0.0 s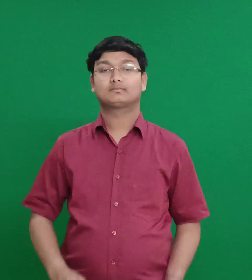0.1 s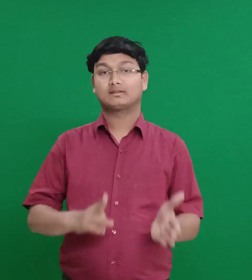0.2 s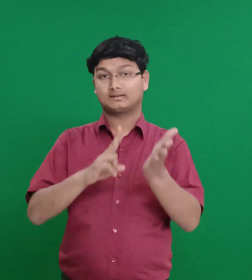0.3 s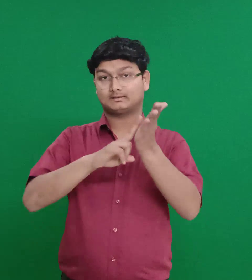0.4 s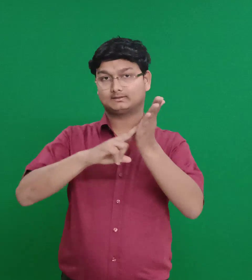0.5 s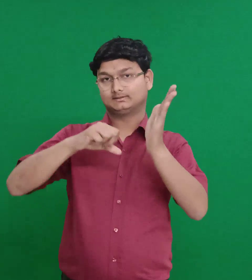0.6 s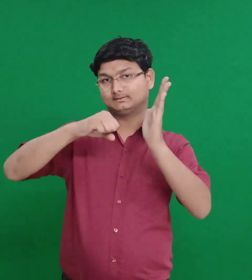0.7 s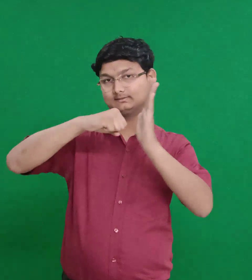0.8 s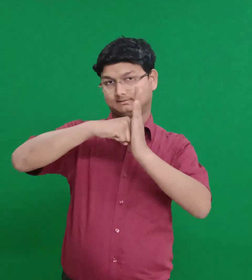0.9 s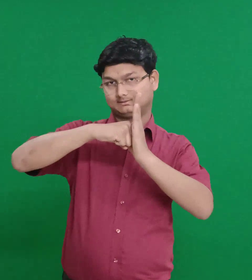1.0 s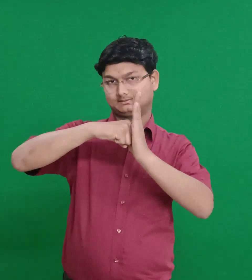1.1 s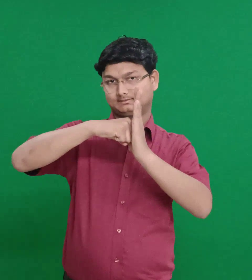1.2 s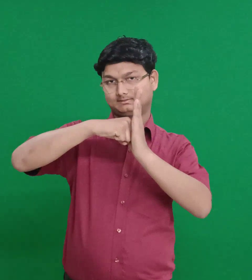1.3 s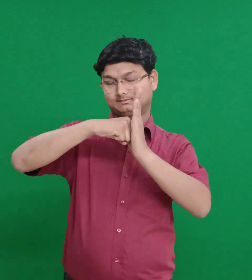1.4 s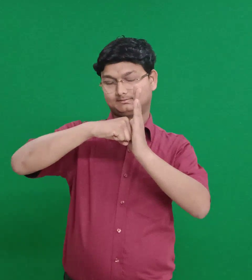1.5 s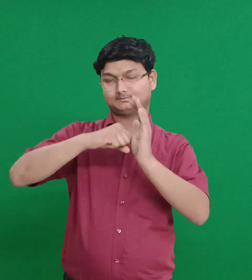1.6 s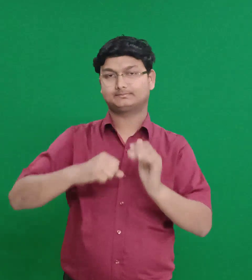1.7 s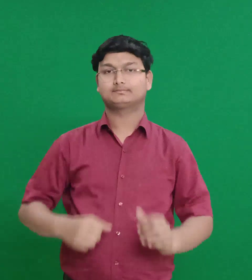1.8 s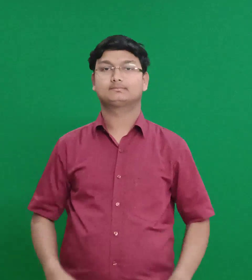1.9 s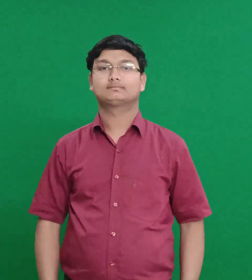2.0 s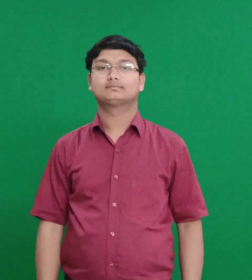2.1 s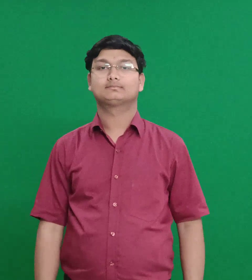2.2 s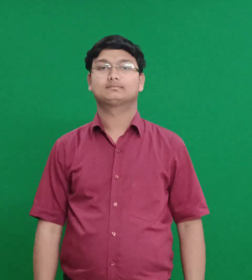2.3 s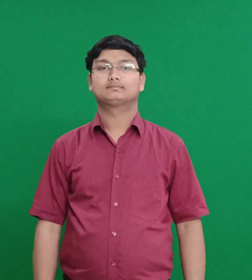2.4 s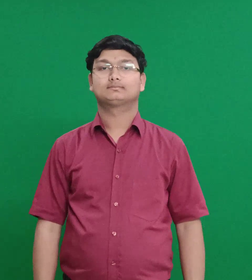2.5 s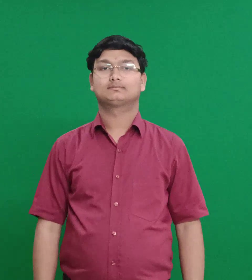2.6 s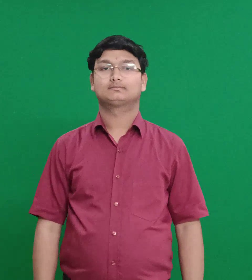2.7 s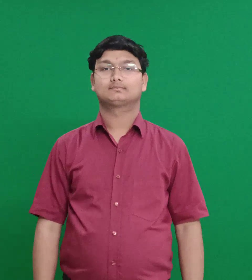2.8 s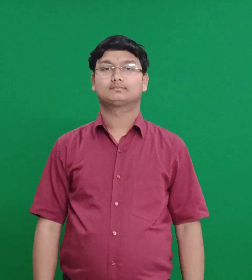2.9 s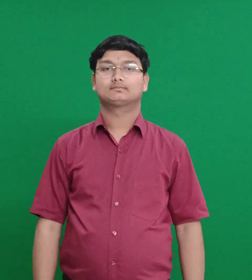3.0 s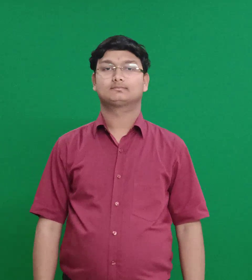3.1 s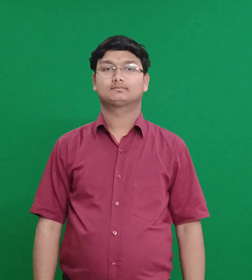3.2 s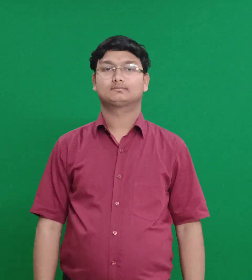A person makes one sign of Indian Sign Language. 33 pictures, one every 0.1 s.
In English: nehemiah
